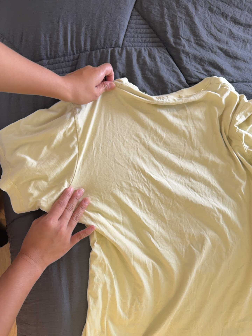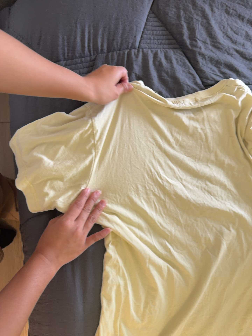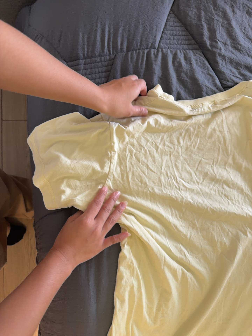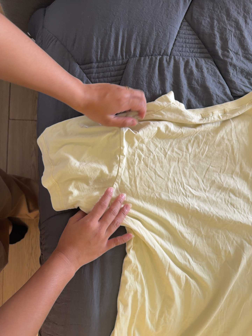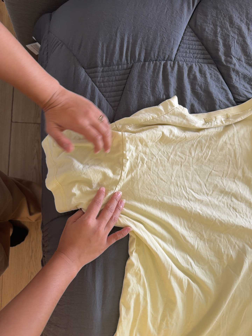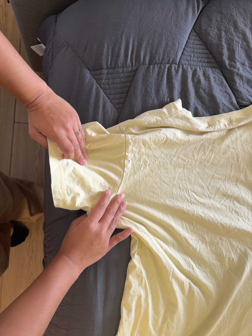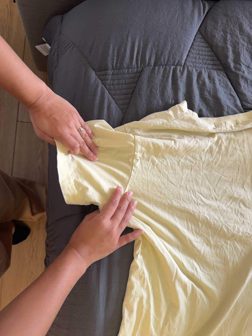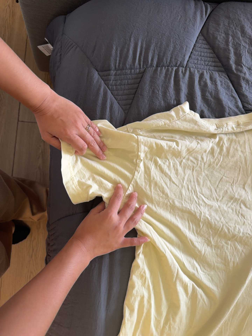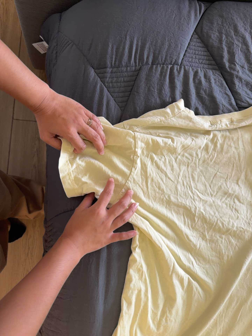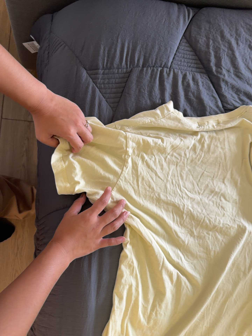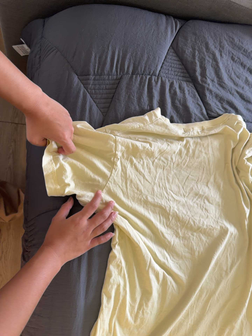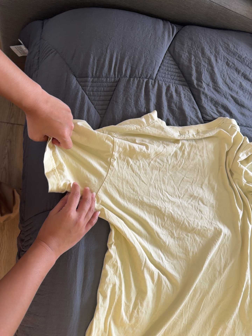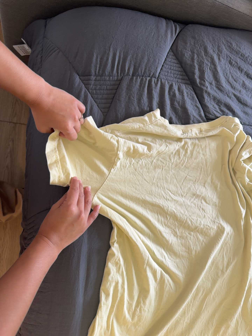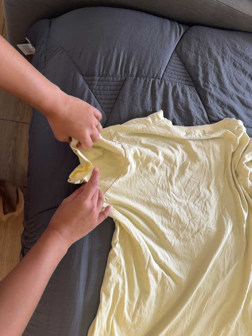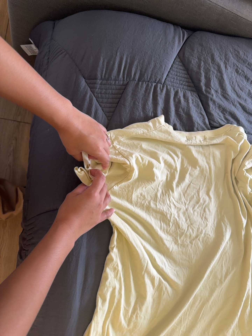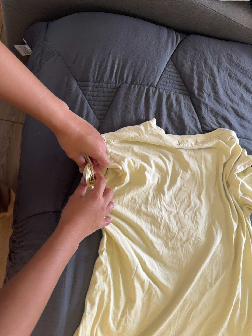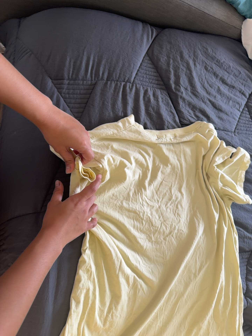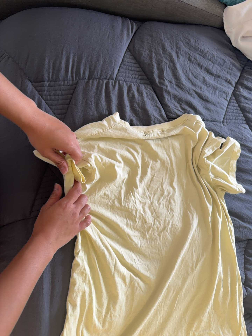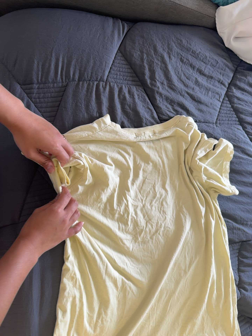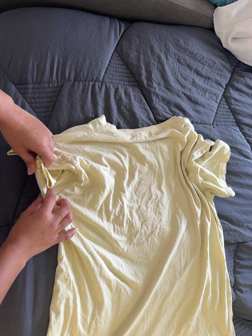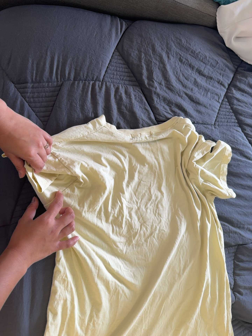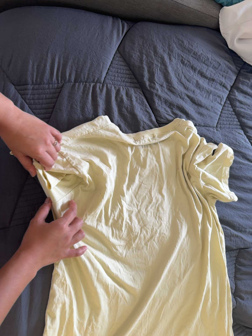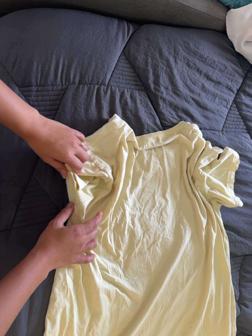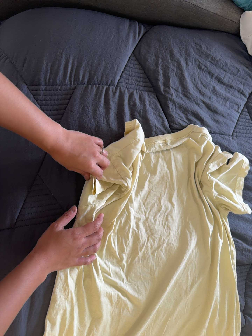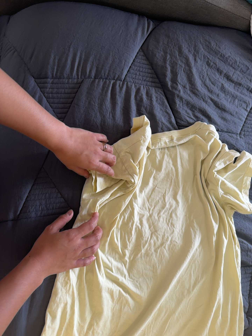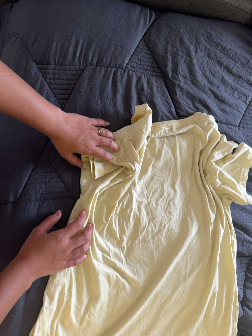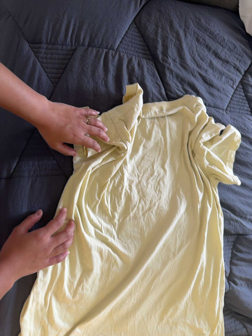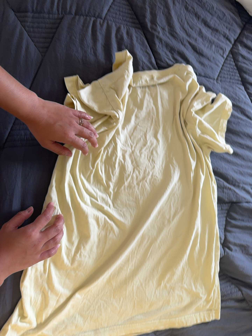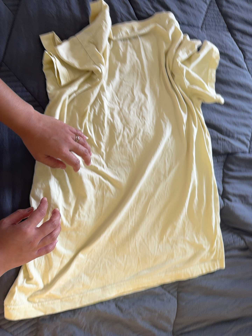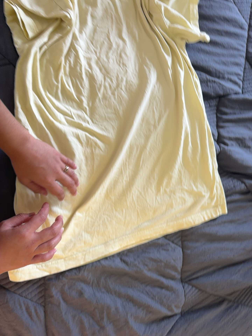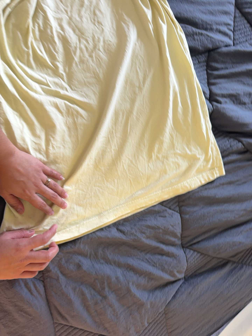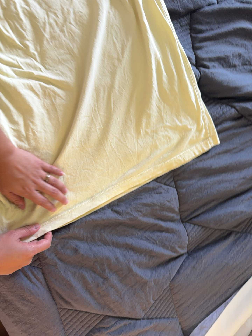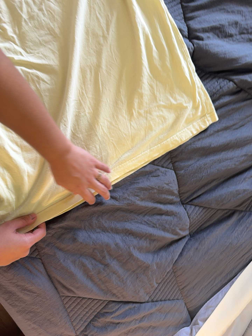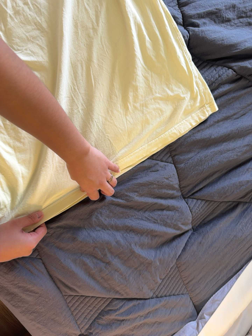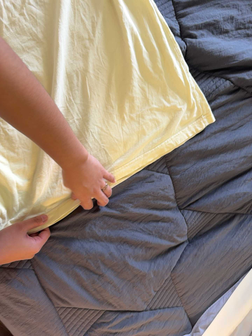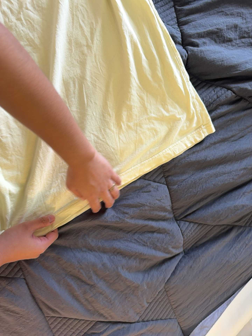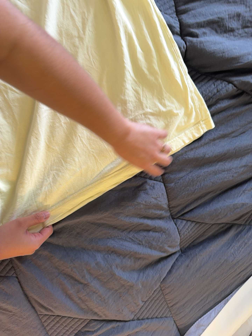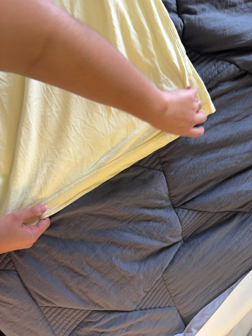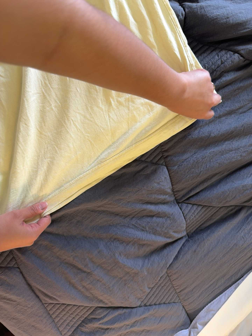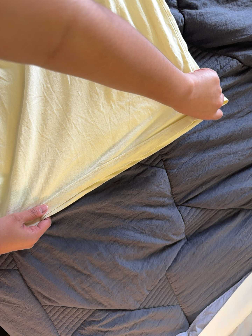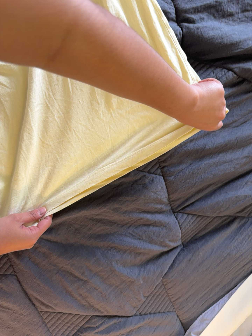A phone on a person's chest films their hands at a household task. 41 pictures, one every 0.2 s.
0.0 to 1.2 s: The camera travels to its left, about 7 cm, so close, fixed things drift to the right.
1.2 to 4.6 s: The camera travels to its right, about 7 cm, so close, fixed things drift to the left.
4.6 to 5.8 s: The camera travels toward the bottom of its view, about 22 cm, so close, fixed things drift upward. Its aim tips toward the bottom of its view by about 15 degrees, and the scene shifts upward. It rolls about its line of sight by about 15 degrees, and the scene rotates counterclockwise.
5.8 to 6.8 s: The camera travels to its right and forward, about 14 cm. Its aim tips toward the bottom of its view by about 15 degrees, and the scene shifts upward. It rolls about its line of sight by about 15 degrees, and the scene rotates counterclockwise.
6.8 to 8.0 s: The camera shifts only a little, or ends up much as it began.
The film runs backward here.
